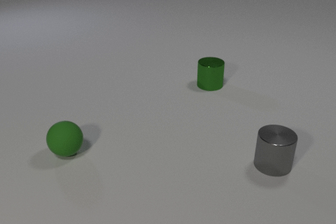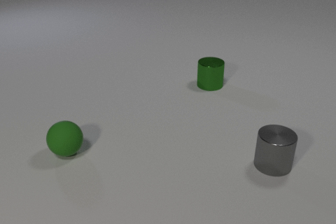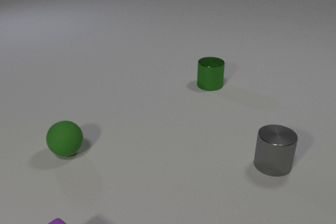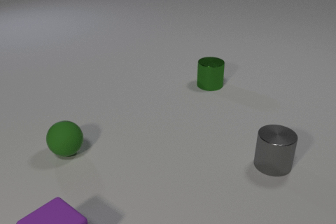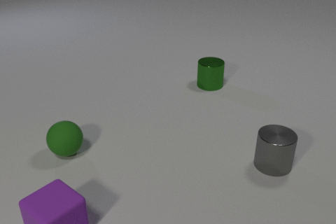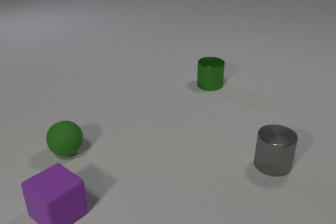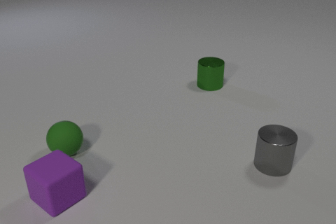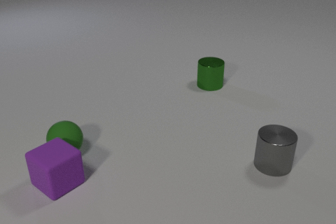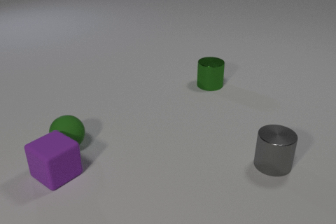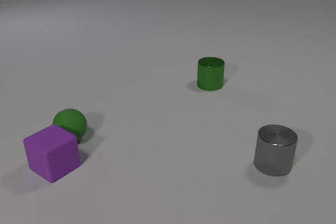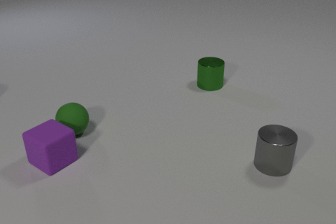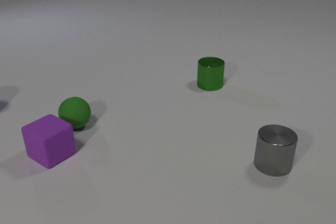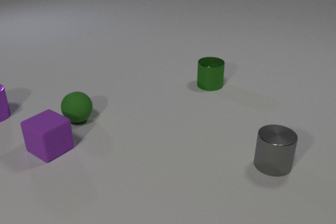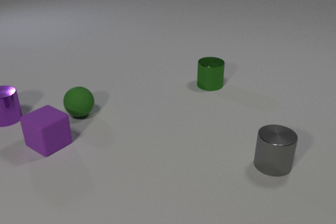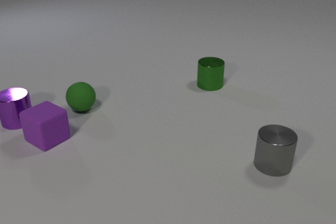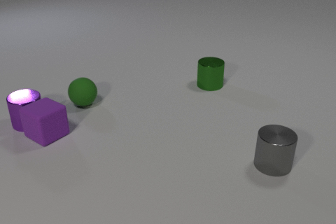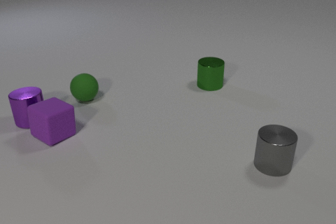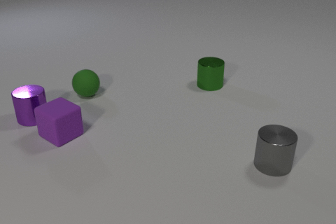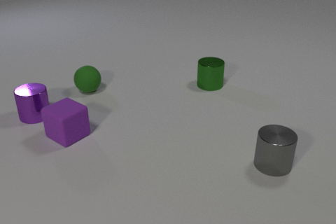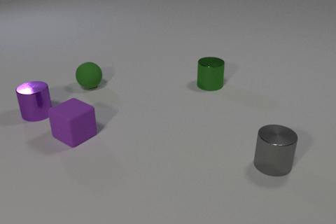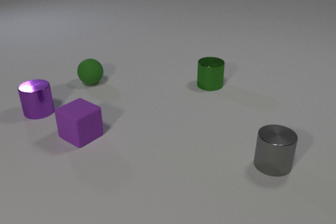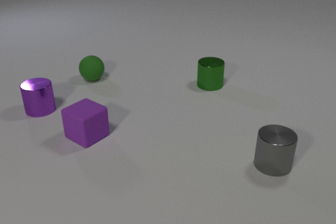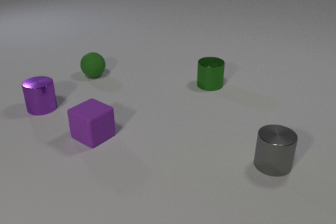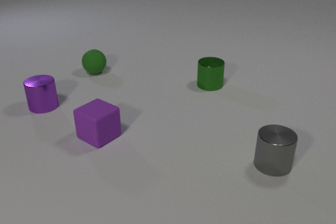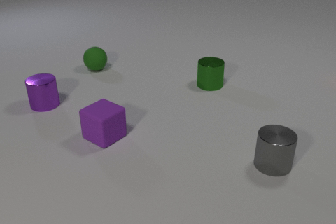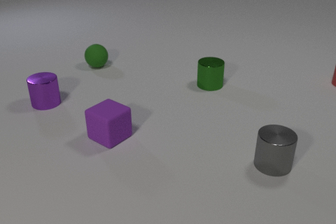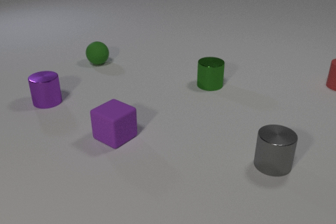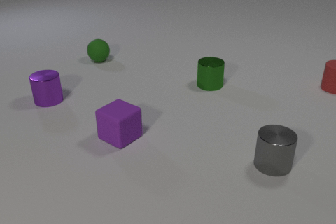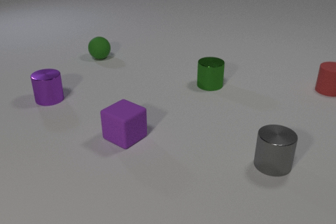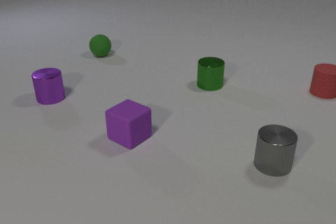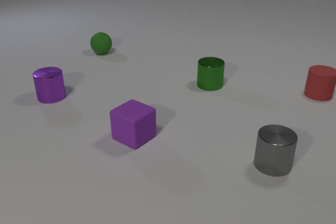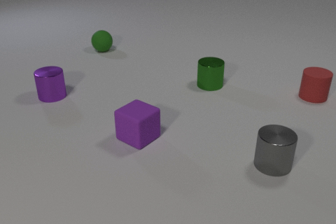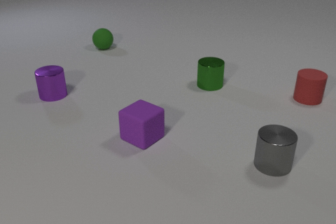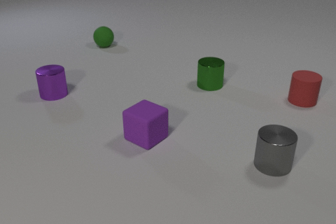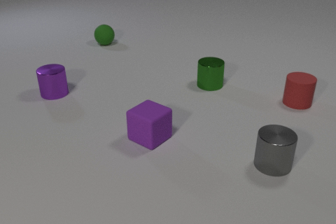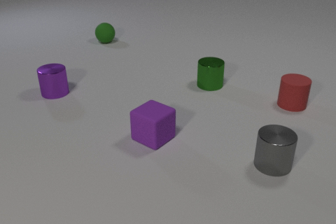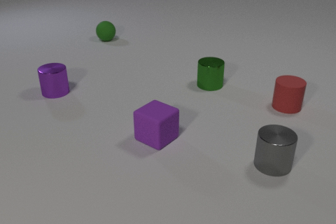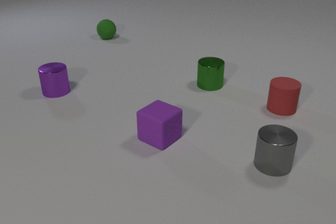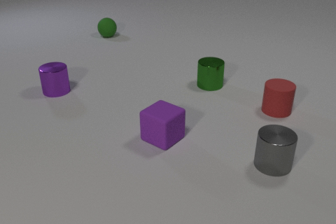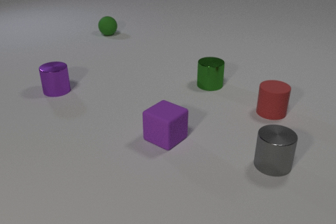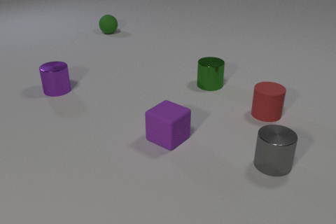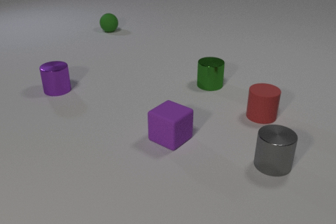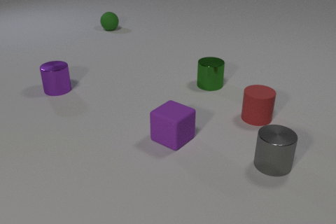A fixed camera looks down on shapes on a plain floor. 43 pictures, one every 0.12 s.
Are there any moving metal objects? yes.
What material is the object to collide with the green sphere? rubber.
How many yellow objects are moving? 0.
0.00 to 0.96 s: The purple rubber cube comes in at the bottom edge, slides away from the camera. The green rubber sphere rolls away from the camera. The purple rubber cube and the green rubber sphere collide.
0.96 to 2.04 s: The purple rubber cube slides away from the camera. The green rubber sphere rolls away from the camera. The purple metal cylinder comes in at the left edge, slides to the right and toward the camera. The purple rubber cube and the purple metal cylinder collide.
2.04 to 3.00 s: The purple rubber cube slides to the right. The green rubber sphere rolls away from the camera. The purple metal cylinder slides away from the camera and to the right. The red rubber cylinder comes in at the right edge.
3.00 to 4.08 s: The purple rubber cube slides to the right. The green rubber sphere rolls away from the camera. The purple metal cylinder slides away from the camera and to the right. The red rubber cylinder slides toward the camera and to the left.
4.08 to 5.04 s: The purple rubber cube slides to the right. The green rubber sphere rolls away from the camera. The purple metal cylinder slides away from the camera. The red rubber cylinder slides toward the camera and to the left.
